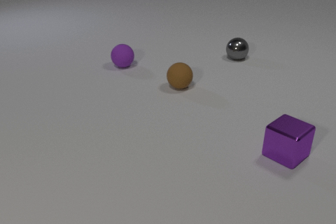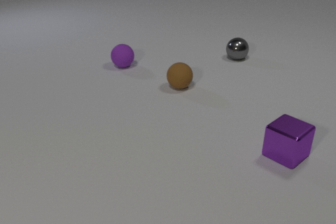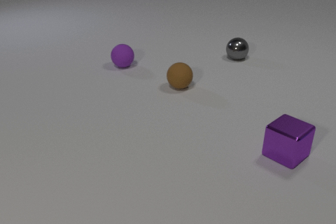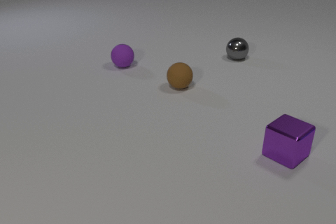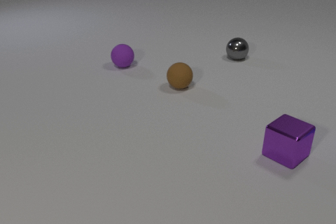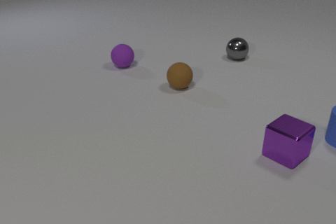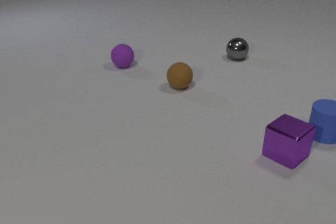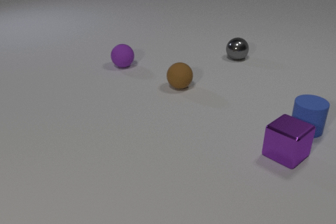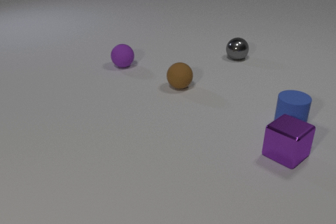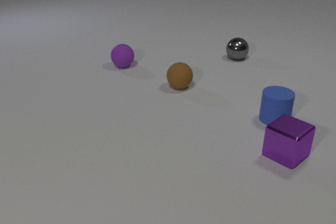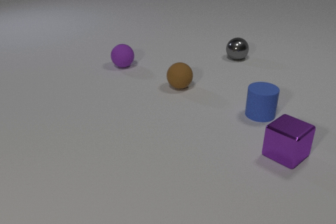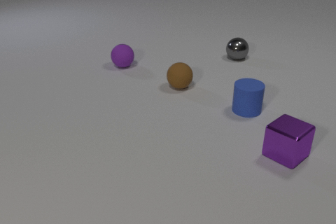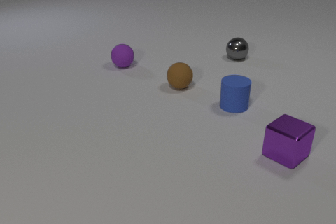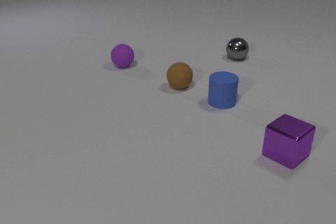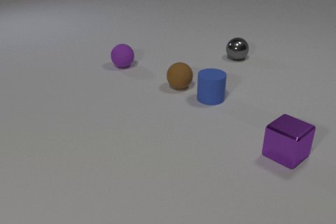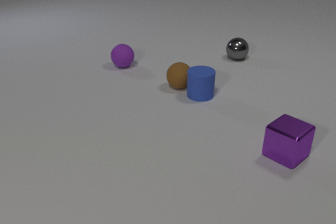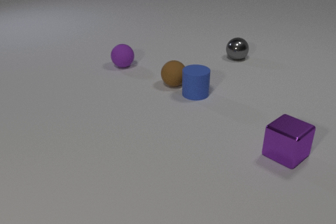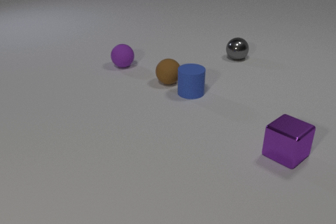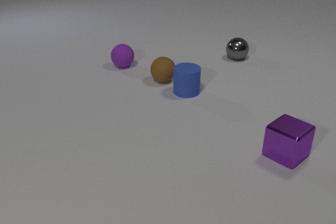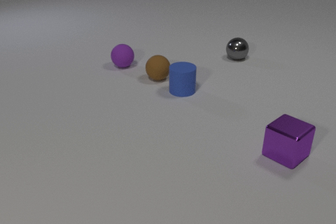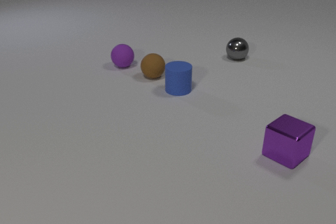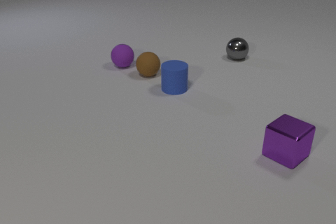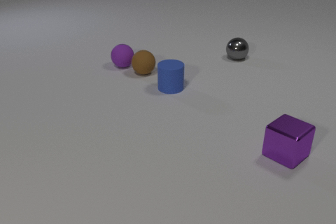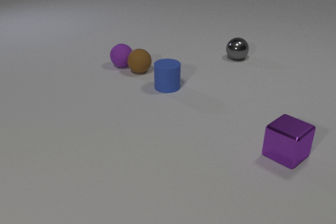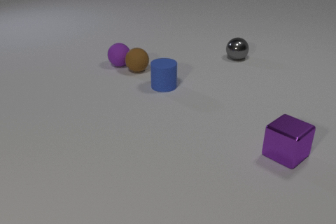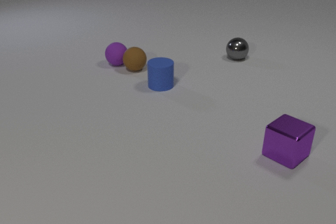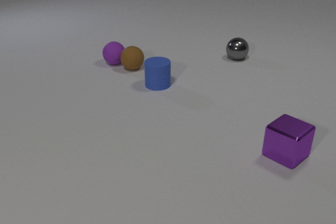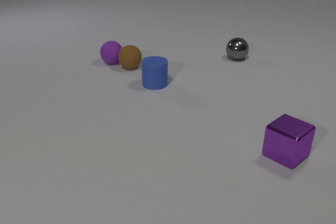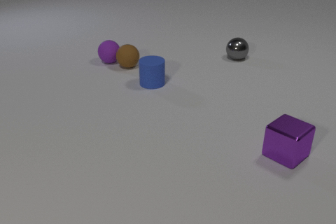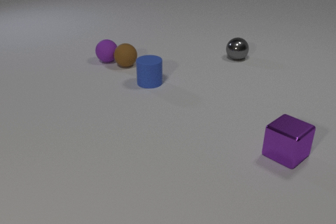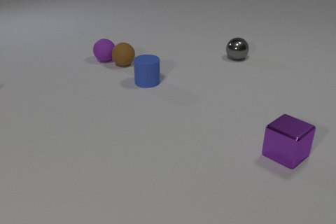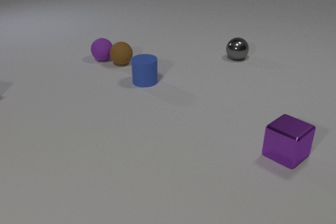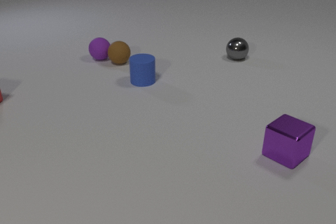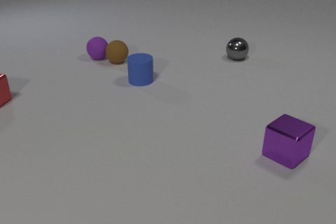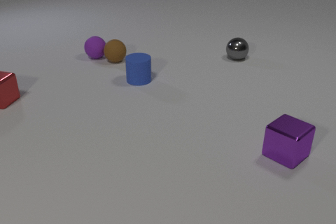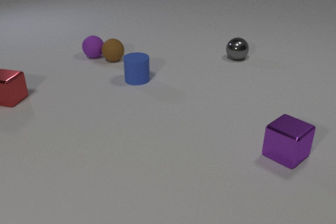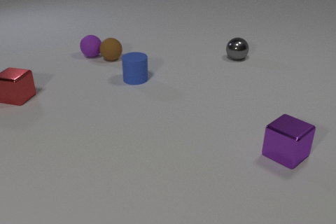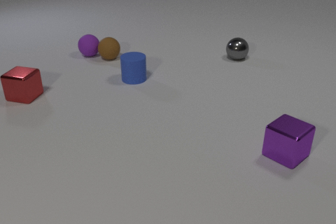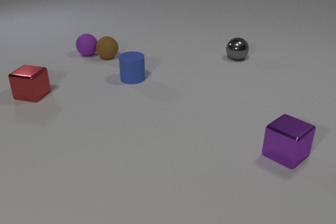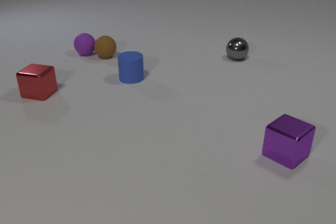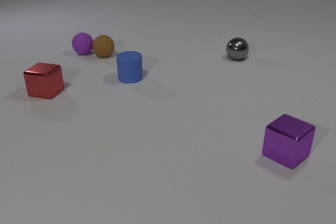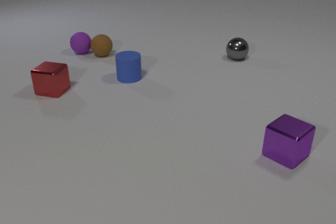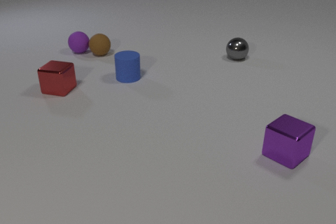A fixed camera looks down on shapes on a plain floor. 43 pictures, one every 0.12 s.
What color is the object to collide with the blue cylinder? brown.
How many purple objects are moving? 1.
How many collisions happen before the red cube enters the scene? 2.
0.00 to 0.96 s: The blue rubber cylinder comes in at the right edge, slides to the left.
0.96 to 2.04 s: The blue rubber cylinder slides to the left and away from the camera. The brown rubber sphere rolls to the left and away from the camera. The blue rubber cylinder and the brown rubber sphere collide.
2.04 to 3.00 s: The blue rubber cylinder slides to the left and away from the camera. The brown rubber sphere rolls to the left and away from the camera. The purple rubber sphere rolls to the left and away from the camera. The brown rubber sphere and the purple rubber sphere collide.
3.00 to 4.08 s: The blue rubber cylinder slides to the left and away from the camera. The brown rubber sphere rolls away from the camera and to the left. The purple rubber sphere rolls away from the camera and to the left. The red metal cube comes in at the left edge, slides to the right.
4.08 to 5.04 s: The blue rubber cylinder slides to the left and away from the camera. The brown rubber sphere rolls away from the camera and to the left. The purple rubber sphere rolls away from the camera and to the left. The red metal cube slides to the right.
